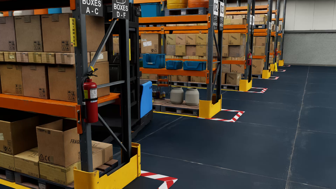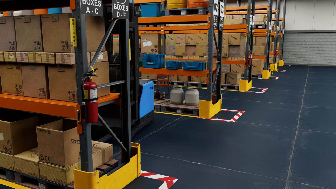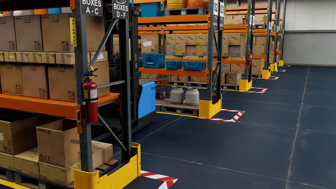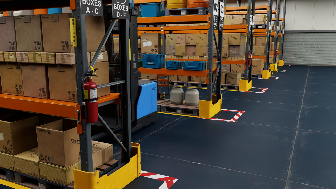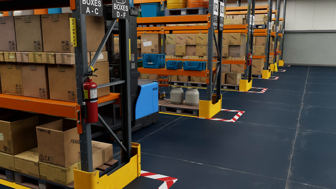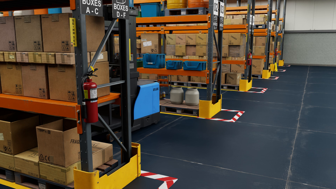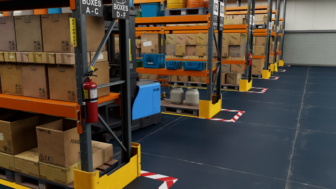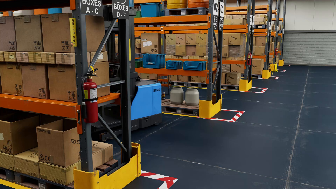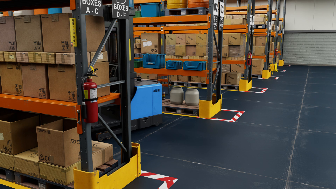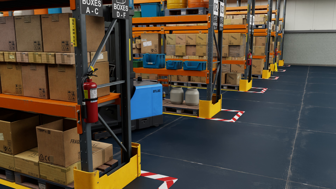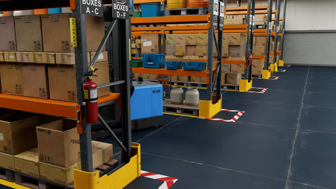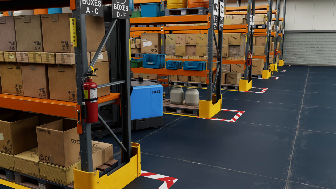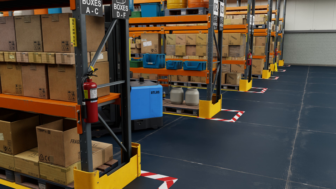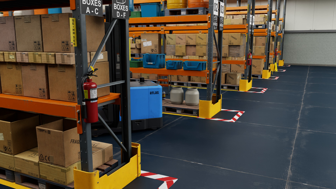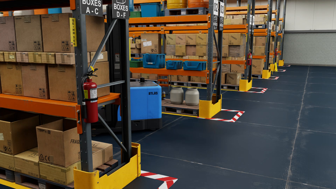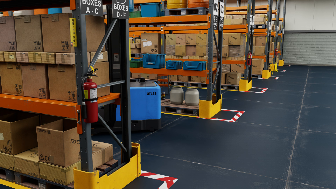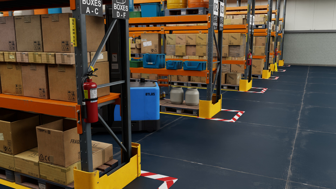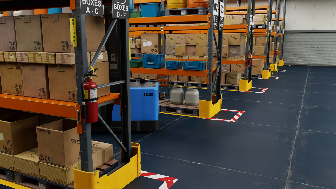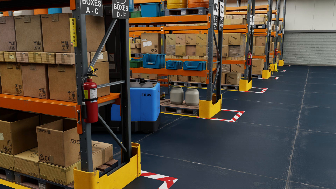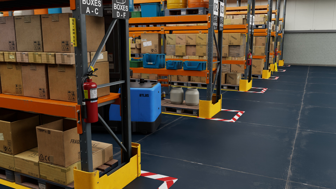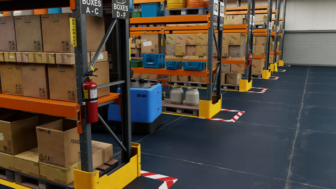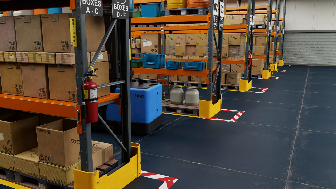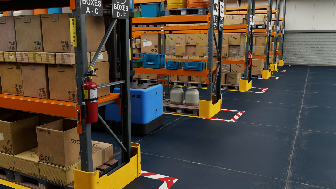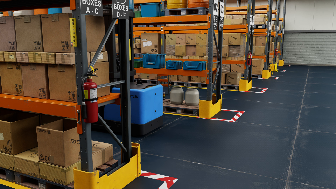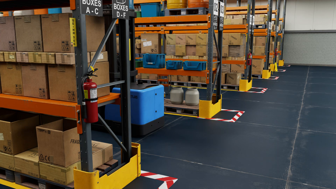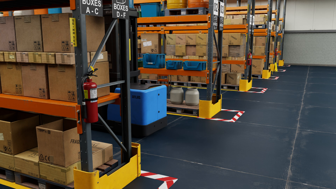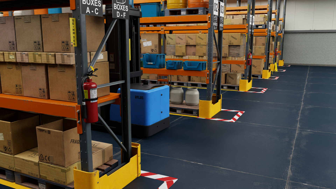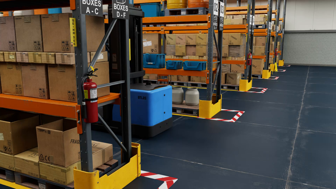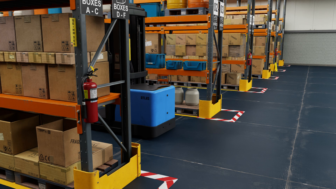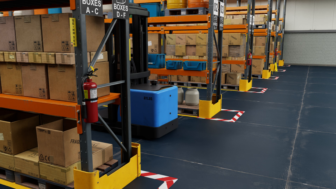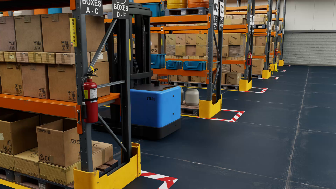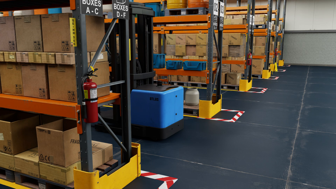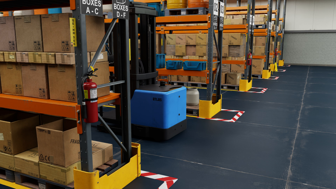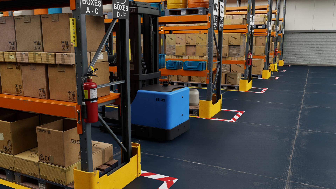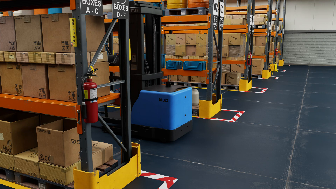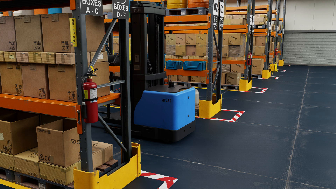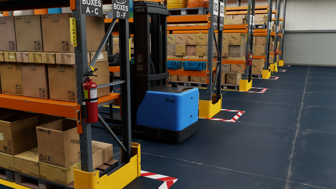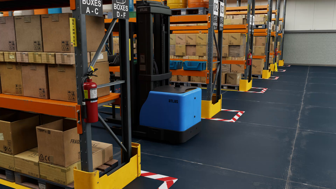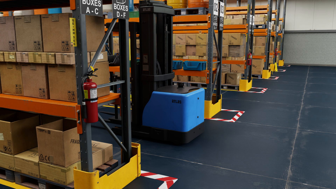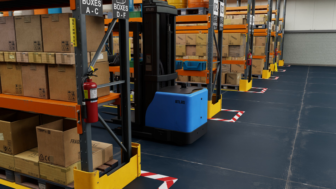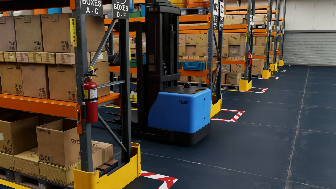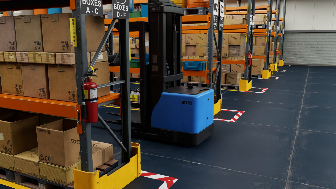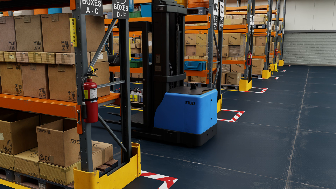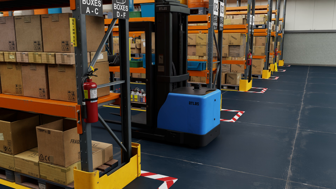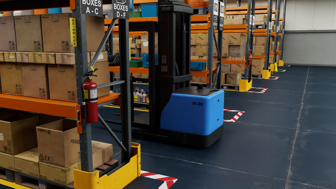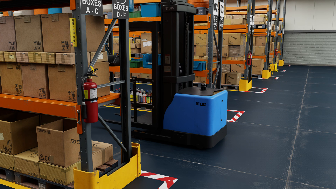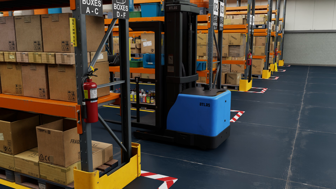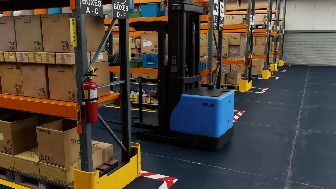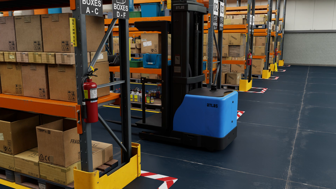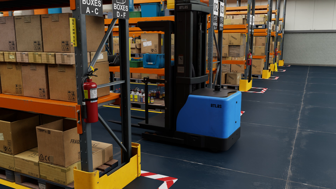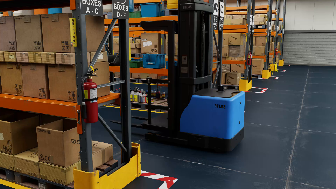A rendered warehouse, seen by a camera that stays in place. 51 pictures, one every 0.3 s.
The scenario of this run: A forklift runs into an object in its way.
